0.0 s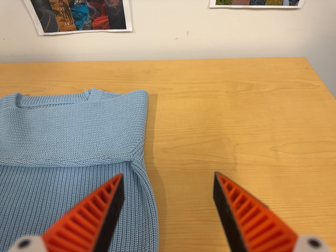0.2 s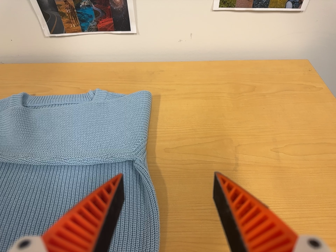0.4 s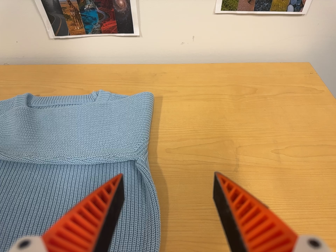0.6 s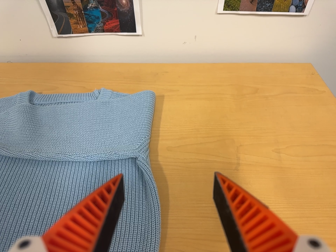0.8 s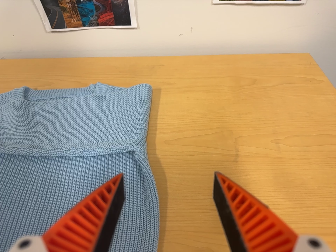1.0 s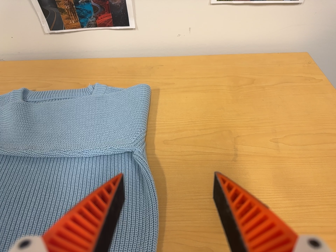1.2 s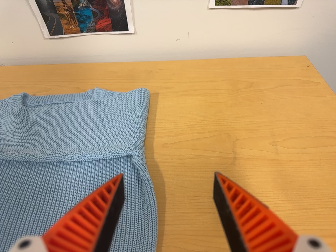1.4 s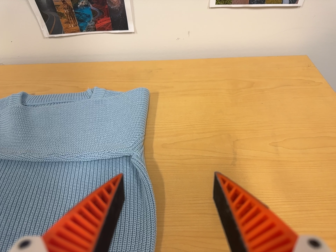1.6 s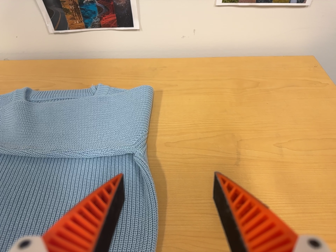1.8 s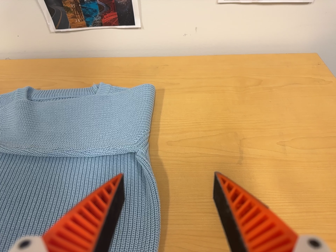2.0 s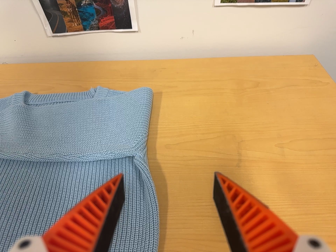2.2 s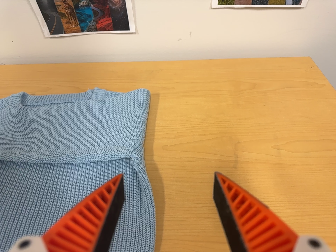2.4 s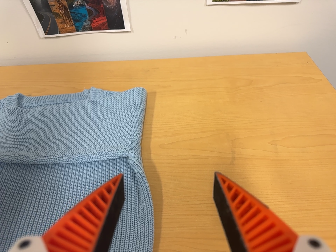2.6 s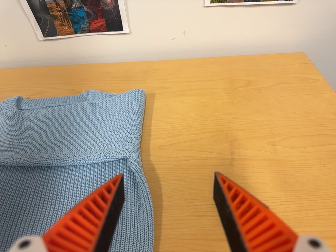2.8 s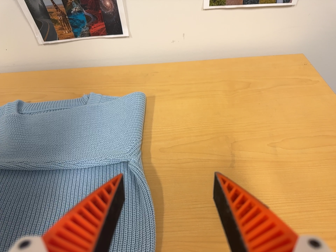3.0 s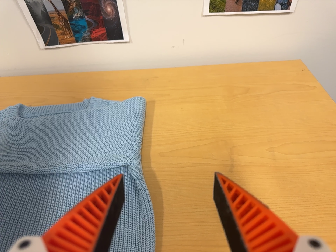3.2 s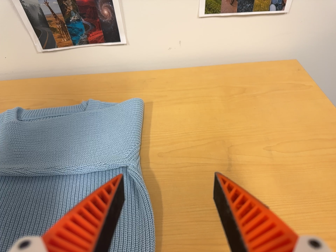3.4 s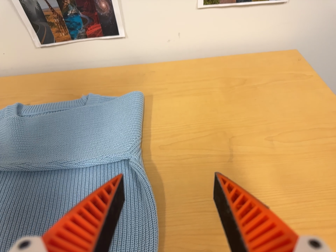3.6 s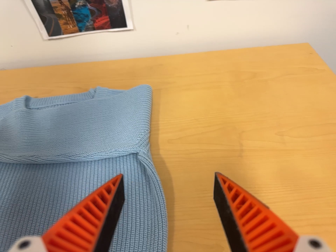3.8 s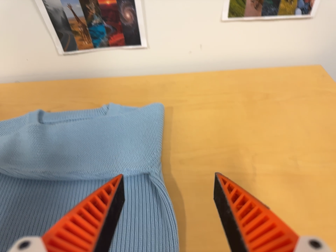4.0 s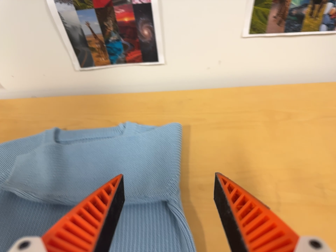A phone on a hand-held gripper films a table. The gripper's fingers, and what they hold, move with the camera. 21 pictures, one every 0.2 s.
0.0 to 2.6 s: The camera shifts only a little, or ends up much as it began.
2.6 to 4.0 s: The camera travels toward the top of its view and to its left, about 6 cm, so close, fixed things drift downward.
The film runs backward here.
